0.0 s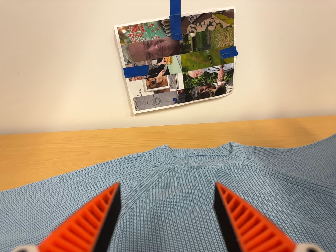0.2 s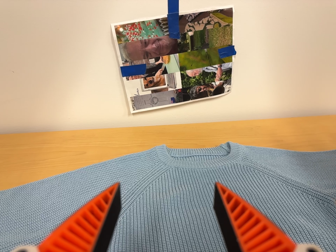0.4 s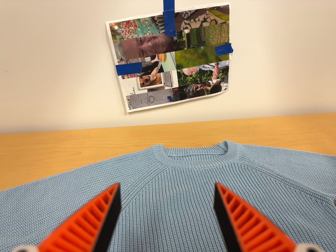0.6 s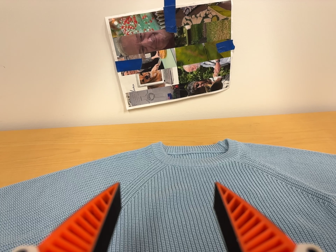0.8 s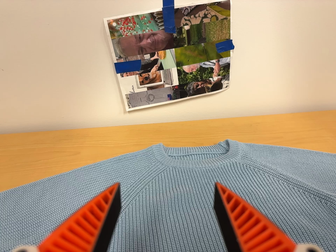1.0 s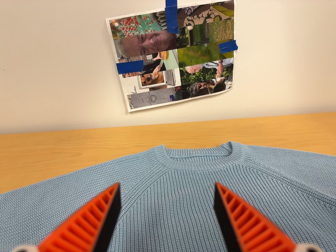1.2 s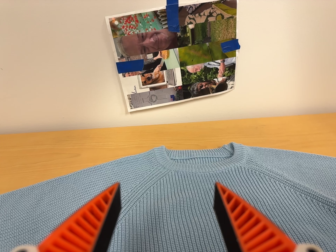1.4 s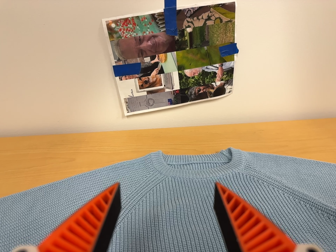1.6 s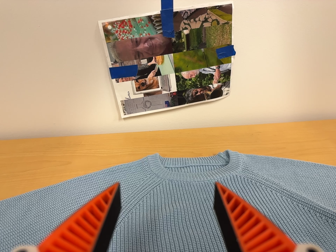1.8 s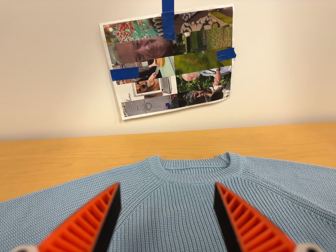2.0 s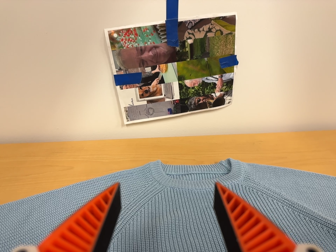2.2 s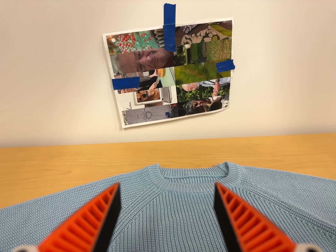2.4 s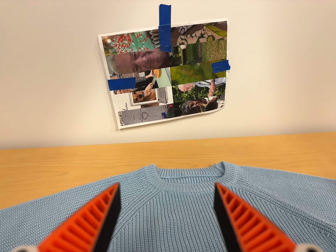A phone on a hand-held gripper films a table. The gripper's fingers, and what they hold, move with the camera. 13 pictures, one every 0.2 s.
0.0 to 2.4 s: The camera travels forward, about 5 cm, so what stands in front looms larger.
The film runs backward here.
